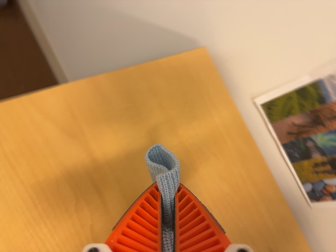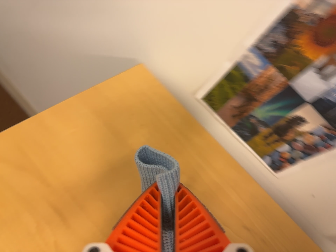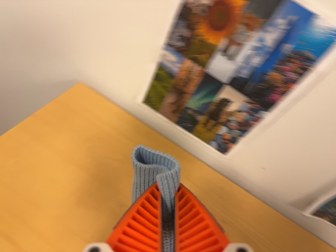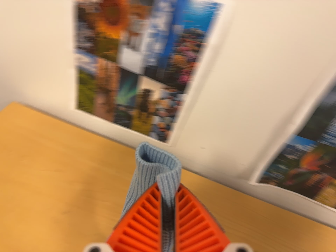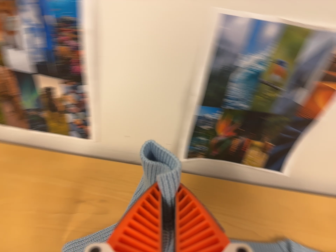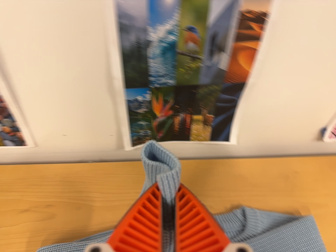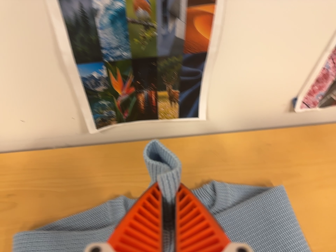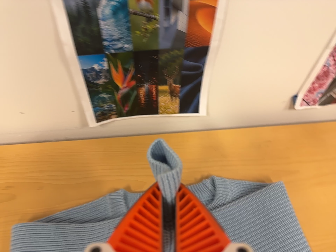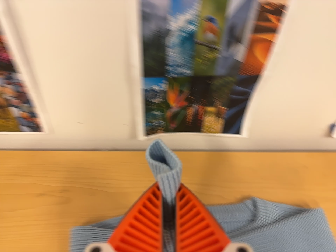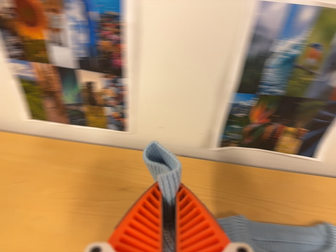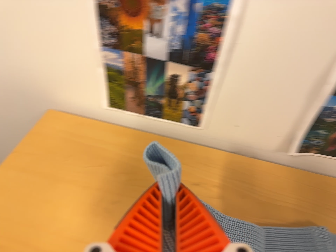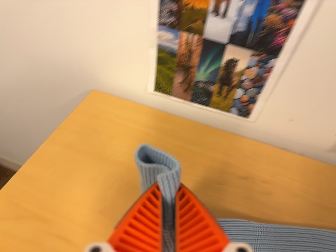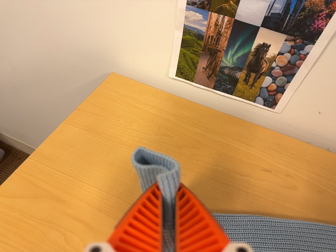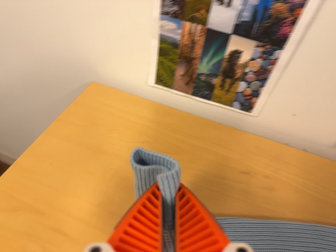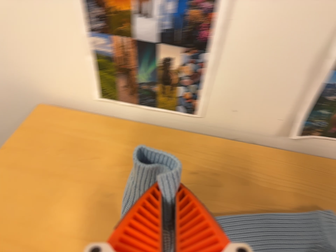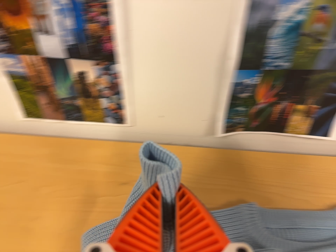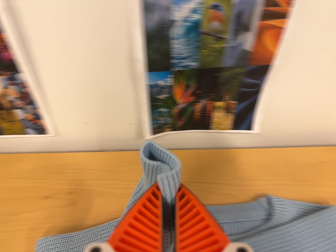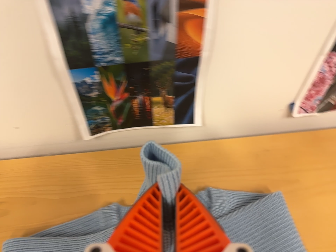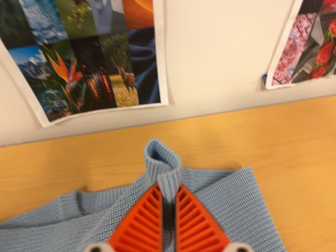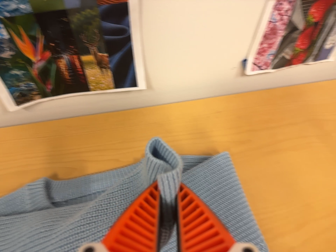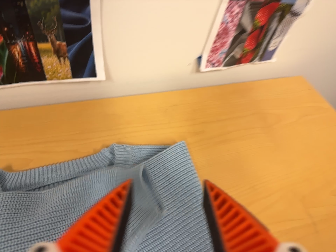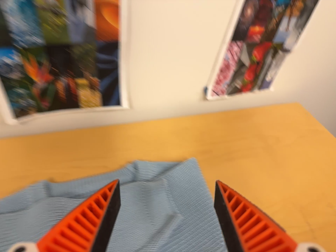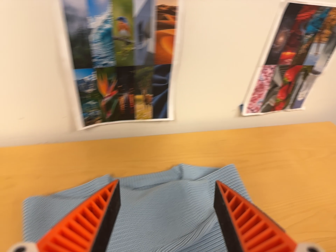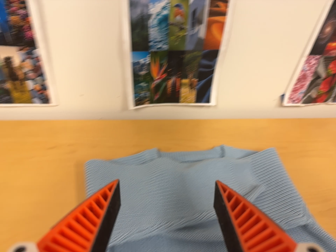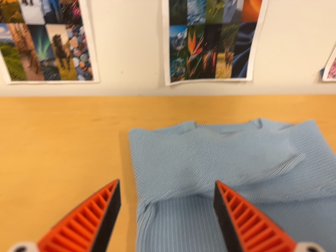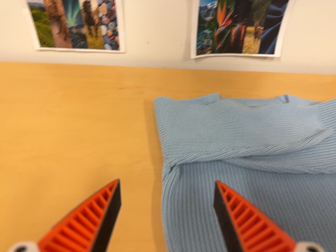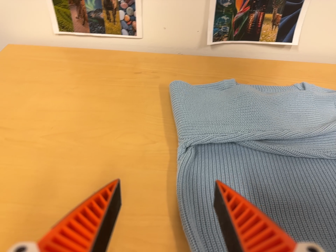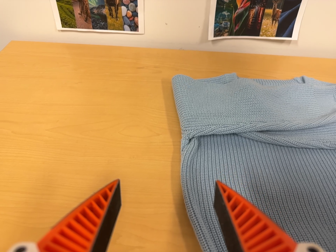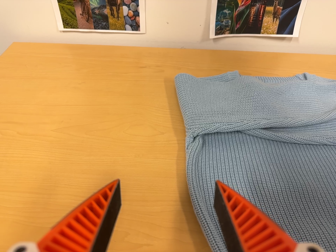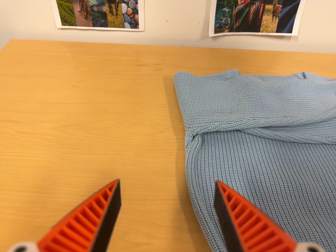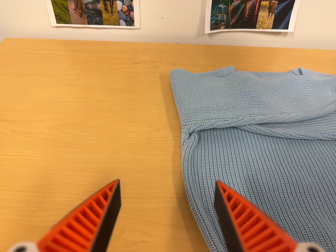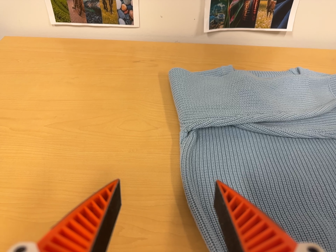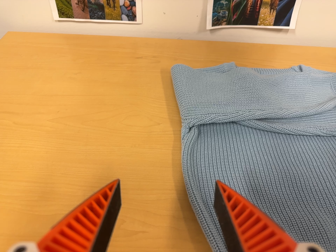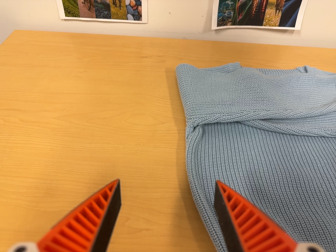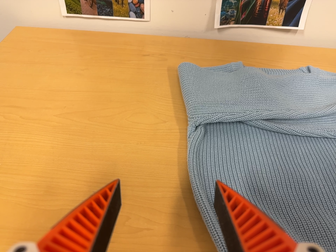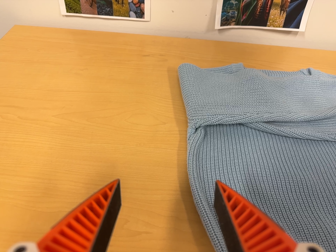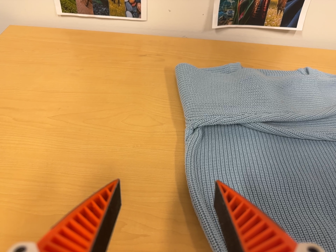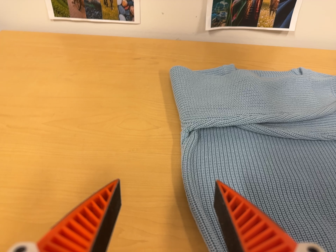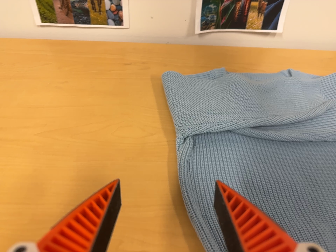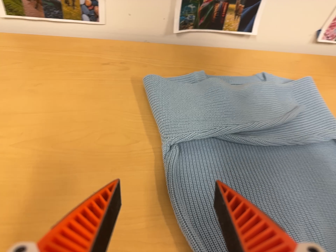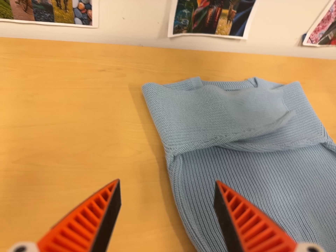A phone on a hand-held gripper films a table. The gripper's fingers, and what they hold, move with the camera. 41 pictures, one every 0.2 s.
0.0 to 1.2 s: The camera pans to its right by about 15 degrees. It travels to its right, about 50 cm, so close, fixed things drift to the left. It rolls about its line of sight by about 65 degrees, and the scene rotates counterclockwise.
1.2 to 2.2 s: The camera pans to its left by about 20 degrees. It travels to its left, about 28 cm, so close, fixed things drift to the right. It rolls about its line of sight by about 20 degrees, and the scene rotates clockwise.
2.2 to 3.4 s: The camera swings to its right by about 20 degrees, and the scene slides to the left. It travels to its right, about 30 cm, so close, fixed things drift to the left. It rolls about its line of sight by about 20 degrees, and the scene rotates counterclockwise.
3.4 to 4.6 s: The camera travels backward and toward the bottom of its view, about 20 cm, so what stands in front gets smaller.
4.6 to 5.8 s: The scene slides to the right, as the camera pans about 10 degrees to its left. It travels toward the bottom of its view and to its left, about 14 cm, so close, fixed things drift upward.
5.8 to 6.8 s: The camera shifts only a little, or ends up much as it began.
6.8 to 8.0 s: The camera pans to its right by about 15 degrees. It travels toward the top of its view and to its left, about 12 cm.
The film runs forward here.
